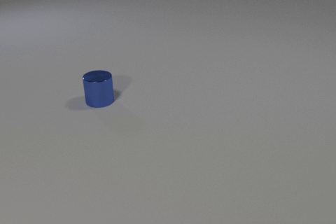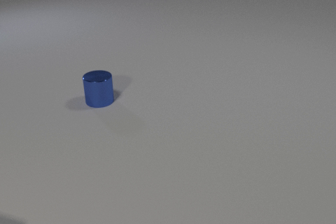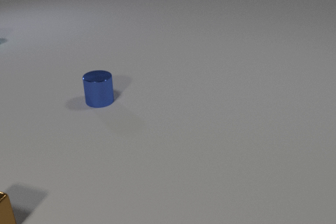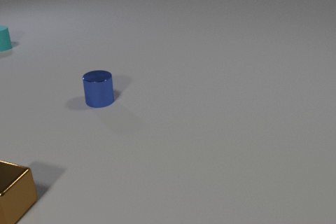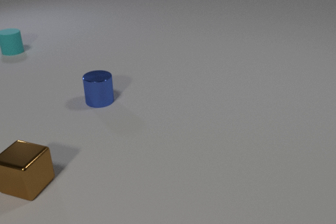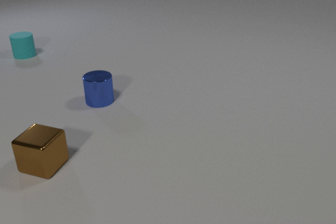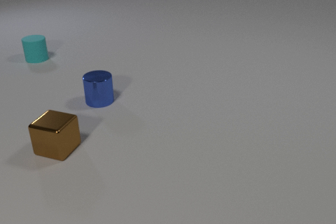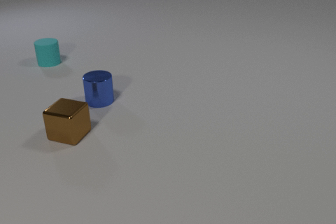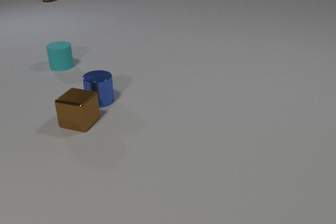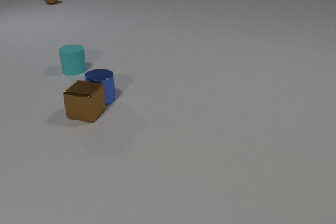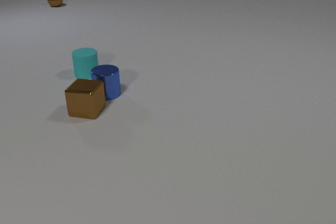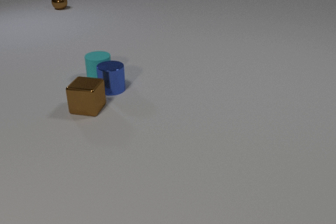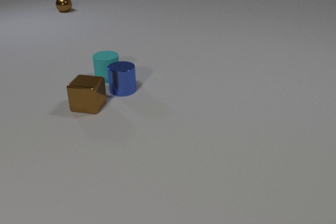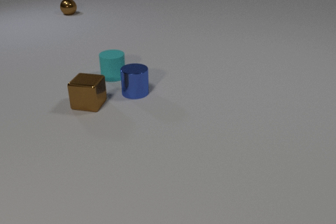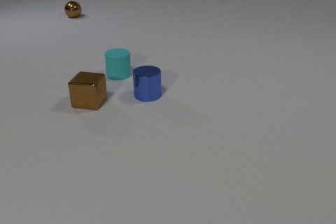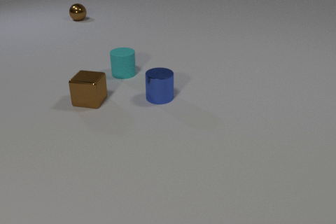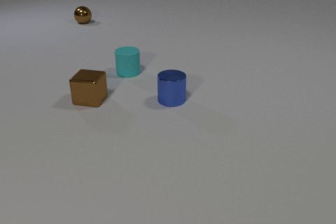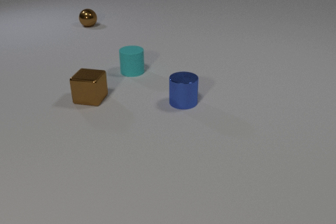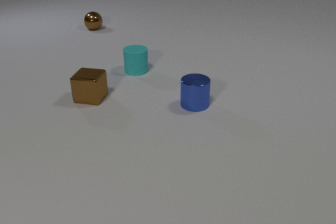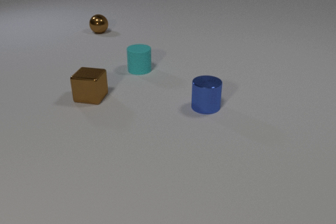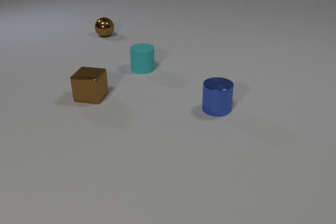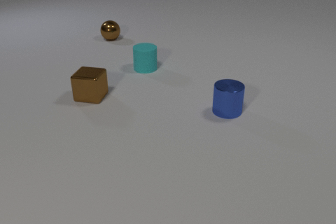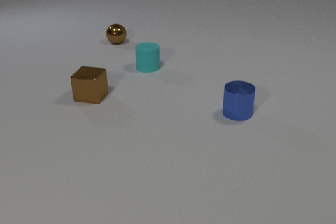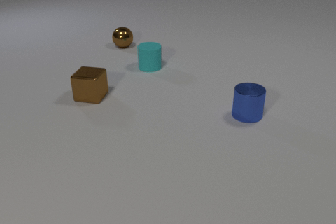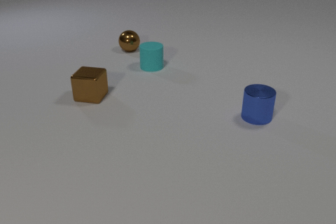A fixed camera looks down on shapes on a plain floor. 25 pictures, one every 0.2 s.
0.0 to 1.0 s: The brown metal cube comes in at the left edge, slides away from the camera and to the right. The cyan rubber cylinder comes in at the left edge, slides toward the camera and to the right.
1.0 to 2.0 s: The brown metal cube slides away from the camera and to the right. The blue metal cylinder slides away from the camera and to the right. The cyan rubber cylinder slides toward the camera and to the right. The brown metal sphere comes in at the top edge, rolls toward the camera. The brown metal cube and the blue metal cylinder collide.
2.0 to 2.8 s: The brown metal cube slides away from the camera. The blue metal cylinder slides to the right. The cyan rubber cylinder slides to the right. The brown metal sphere rolls toward the camera. The blue metal cylinder and the cyan rubber cylinder collide.
2.8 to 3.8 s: The brown metal cube slides away from the camera. The blue metal cylinder slides to the right. The cyan rubber cylinder slides to the right and away from the camera. The brown metal sphere rolls toward the camera and to the right.
3.8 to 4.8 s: The blue metal cylinder slides to the right. The cyan rubber cylinder slides to the right and away from the camera. The brown metal sphere rolls toward the camera and to the right.
Are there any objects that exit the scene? no.
What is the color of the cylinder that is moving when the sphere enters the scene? cyan.
Are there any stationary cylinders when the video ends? no.
